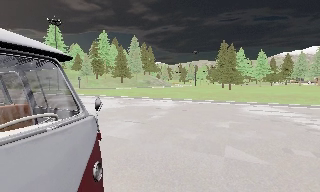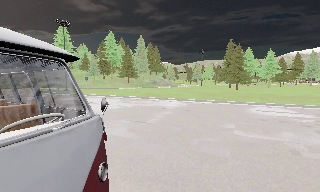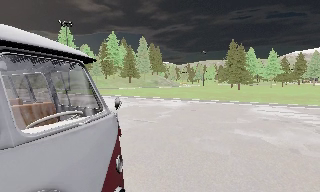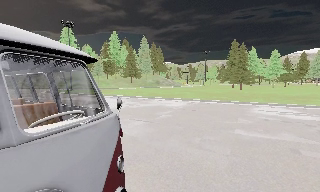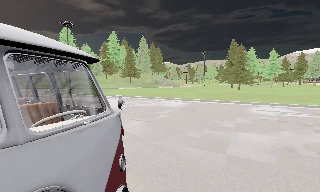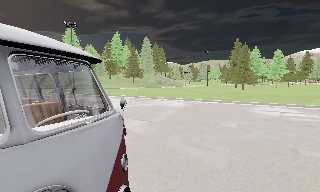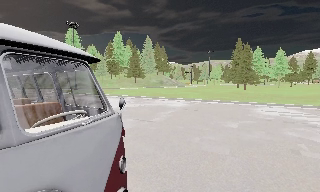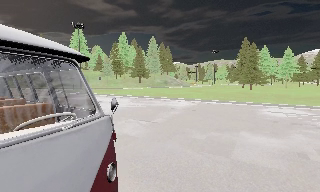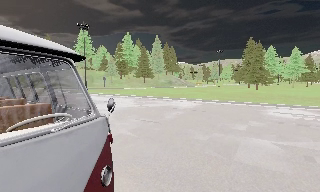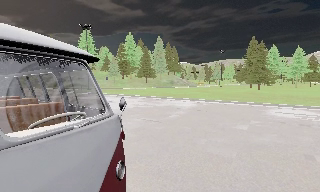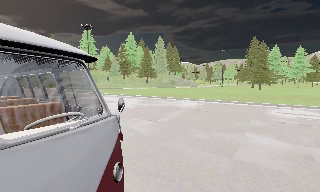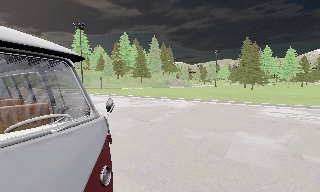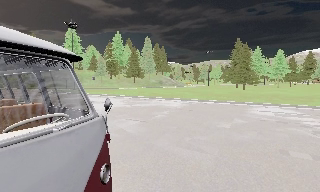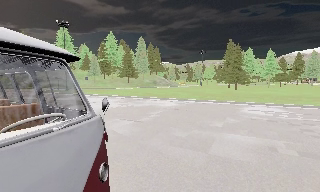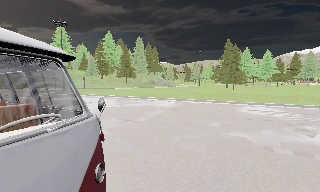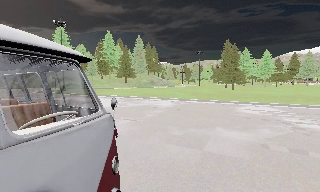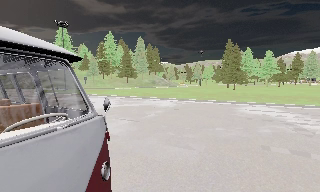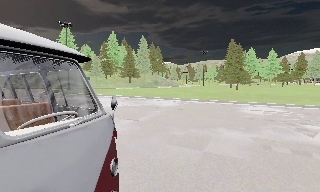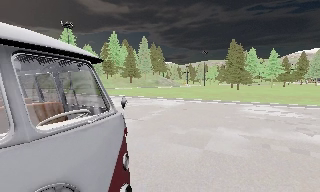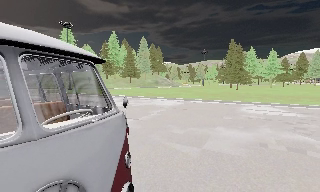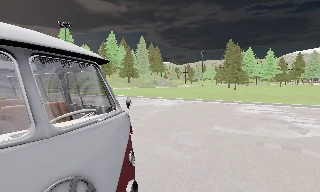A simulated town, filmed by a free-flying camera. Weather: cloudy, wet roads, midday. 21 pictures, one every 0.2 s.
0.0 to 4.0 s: The camera travels backward and to its right, about 1 m, so what stands in front gets smaller.
The film runs forward here.
